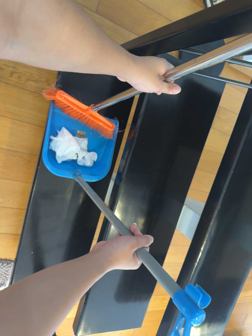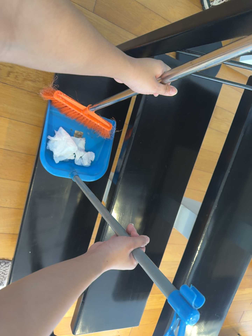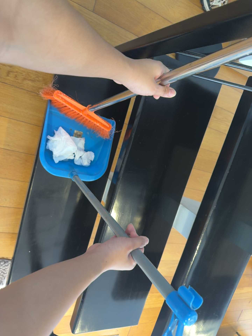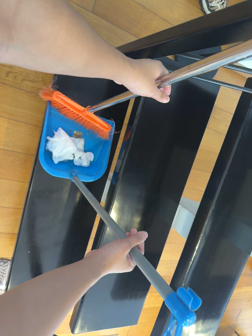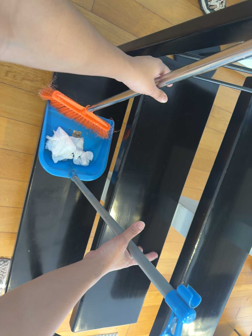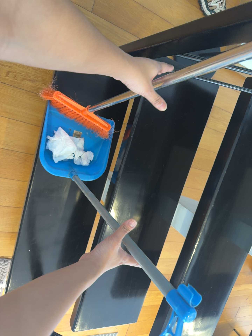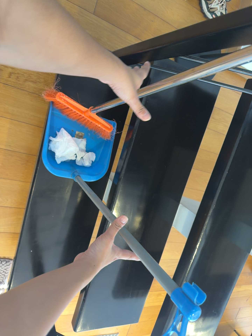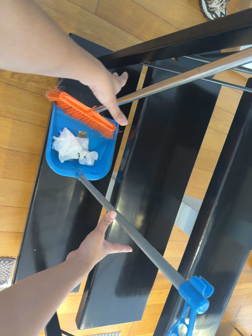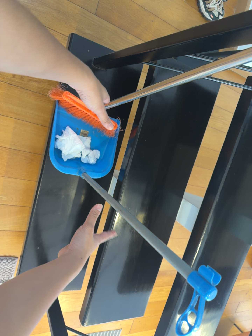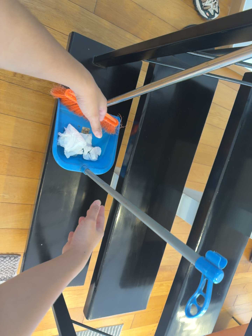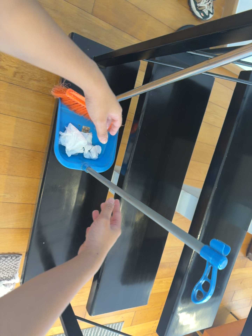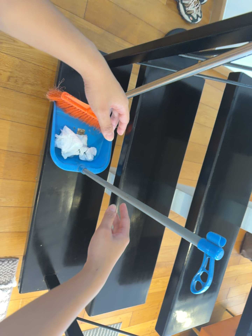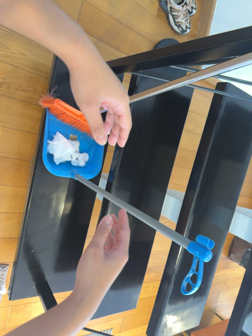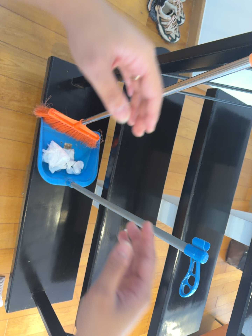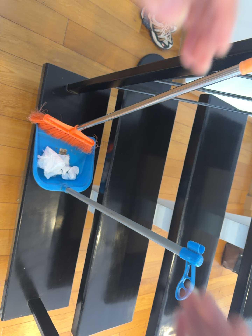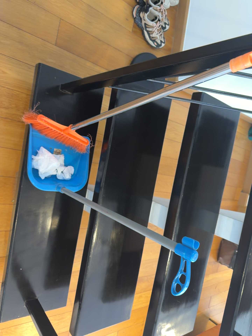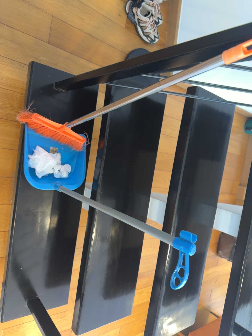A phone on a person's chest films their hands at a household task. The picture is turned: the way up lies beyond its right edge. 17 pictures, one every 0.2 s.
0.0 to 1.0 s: The camera shifts only a little, or ends up much as it began.
1.0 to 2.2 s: The camera travels to its left and backward, about 14 cm.
2.2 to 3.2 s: The camera shifts only a little, or ends up much as it began.
The film runs forward here.
